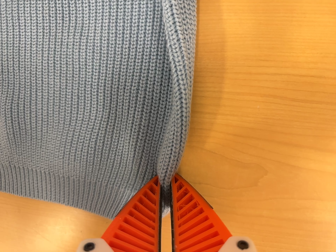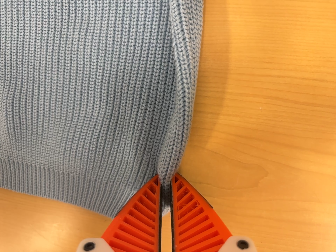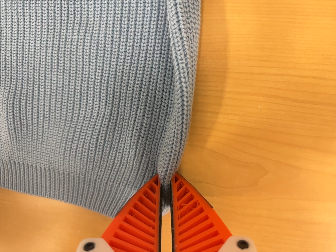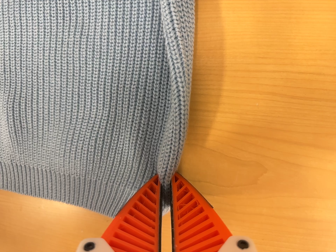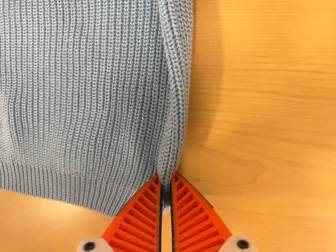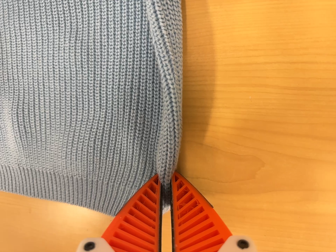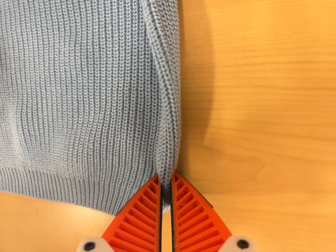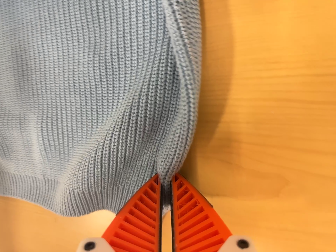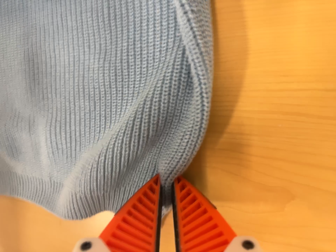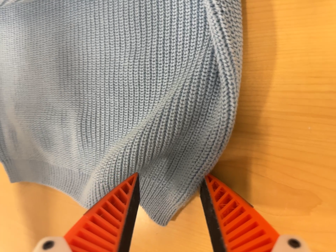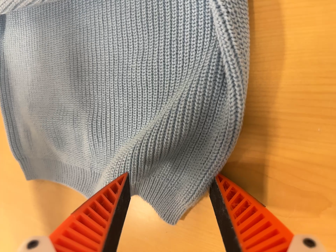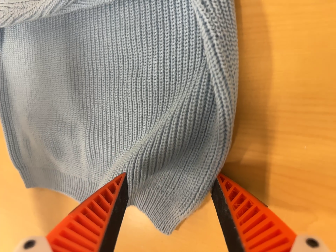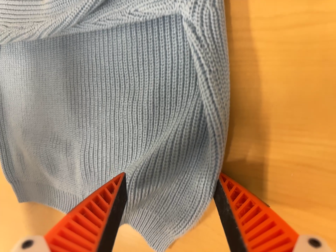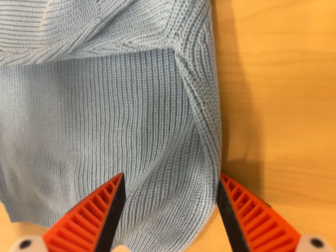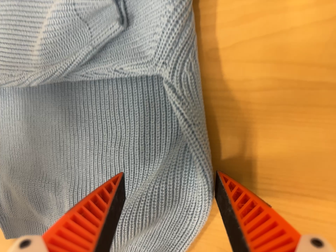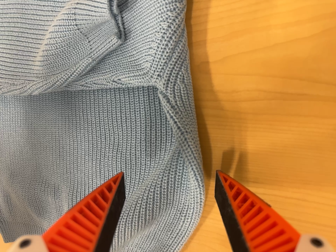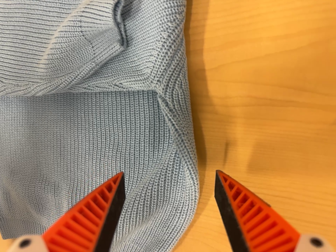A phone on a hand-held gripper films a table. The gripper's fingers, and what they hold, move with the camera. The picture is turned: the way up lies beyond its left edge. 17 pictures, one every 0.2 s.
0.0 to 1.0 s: The camera shifts only a little, or ends up much as it began.
1.0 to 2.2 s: The camera pans to its left by about 15 degrees. It travels to its right, about 7 cm.
2.2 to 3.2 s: The camera travels backward and toward the top of its view, about 8 cm, so what stands in front gets smaller.
The film runs backward here.
